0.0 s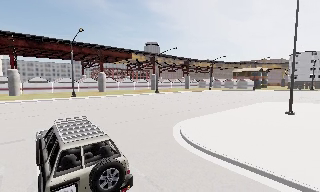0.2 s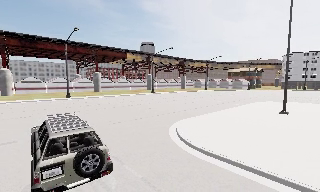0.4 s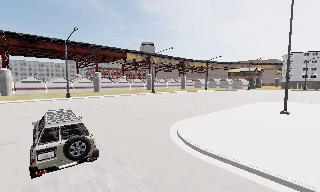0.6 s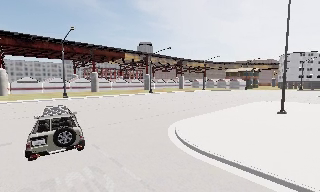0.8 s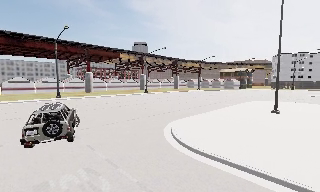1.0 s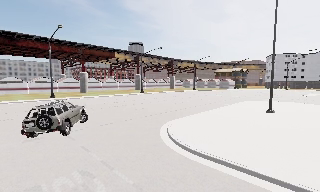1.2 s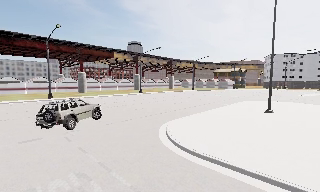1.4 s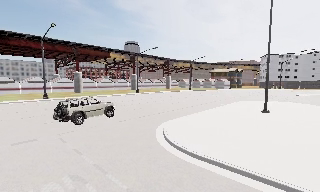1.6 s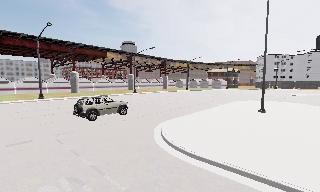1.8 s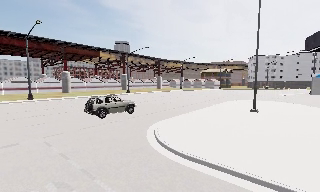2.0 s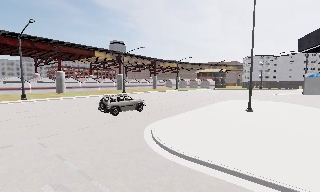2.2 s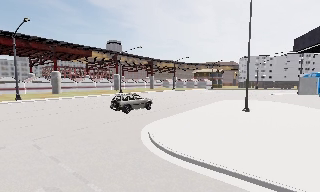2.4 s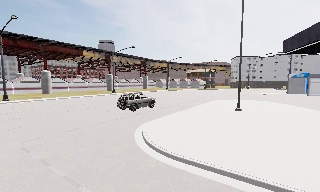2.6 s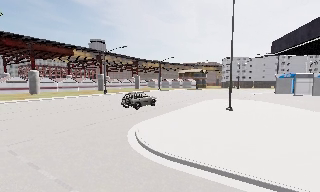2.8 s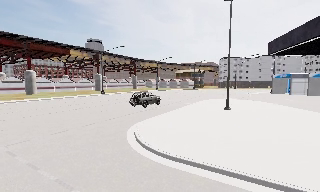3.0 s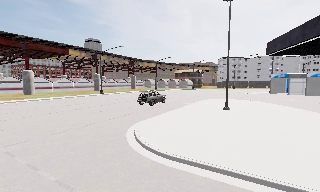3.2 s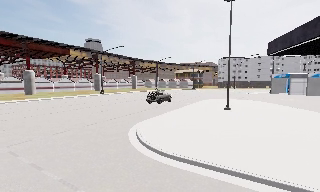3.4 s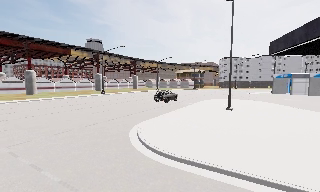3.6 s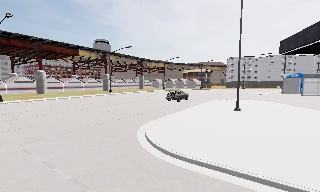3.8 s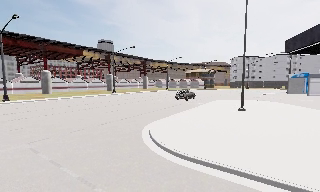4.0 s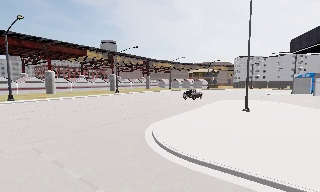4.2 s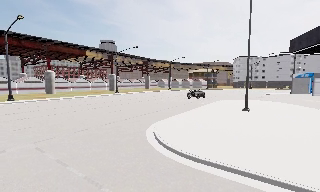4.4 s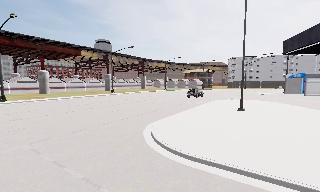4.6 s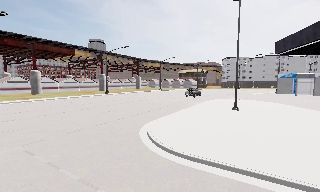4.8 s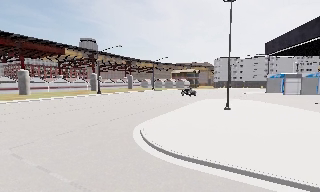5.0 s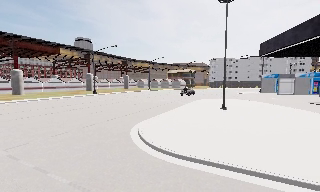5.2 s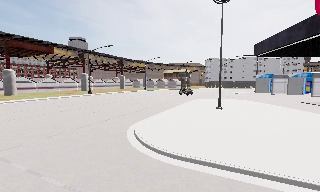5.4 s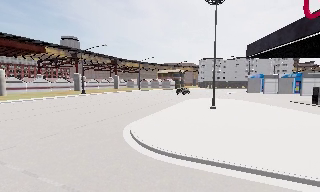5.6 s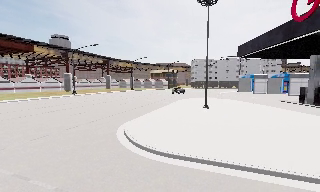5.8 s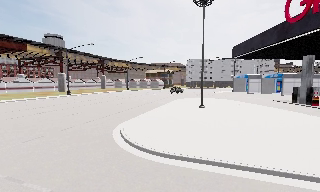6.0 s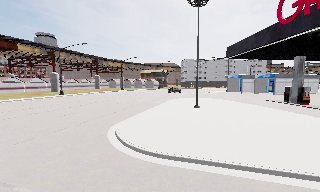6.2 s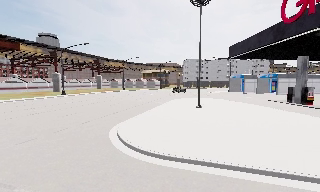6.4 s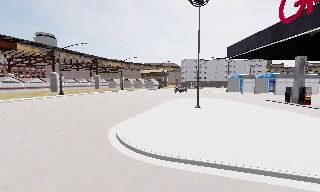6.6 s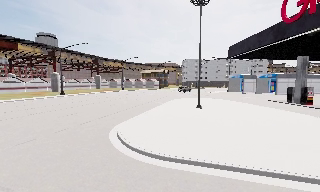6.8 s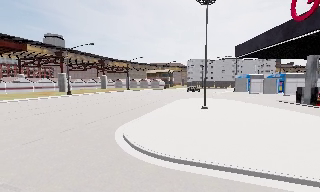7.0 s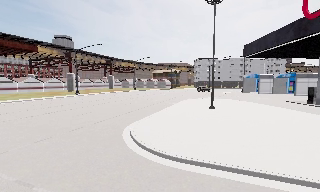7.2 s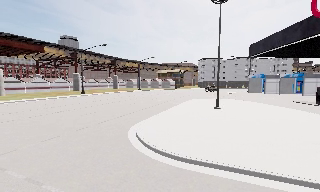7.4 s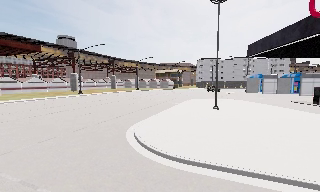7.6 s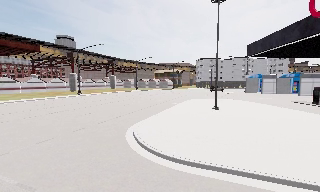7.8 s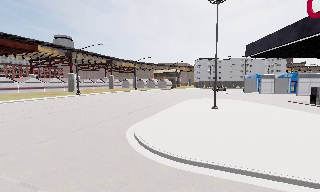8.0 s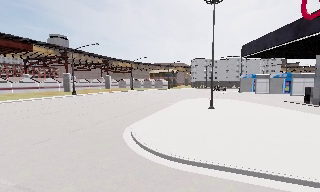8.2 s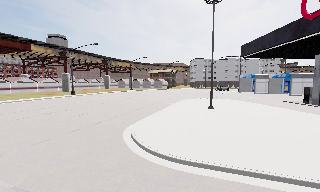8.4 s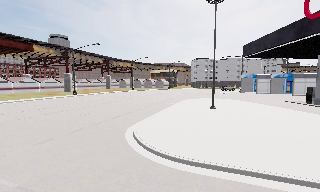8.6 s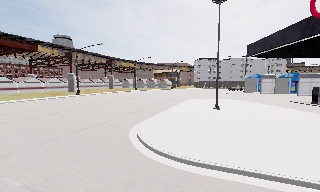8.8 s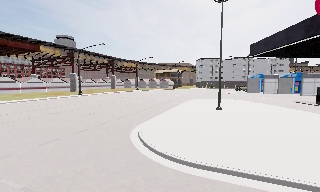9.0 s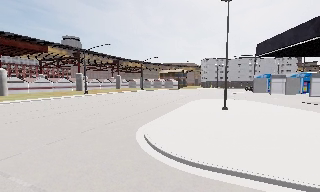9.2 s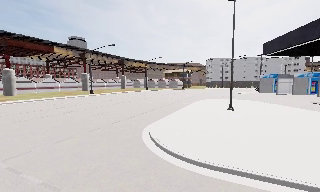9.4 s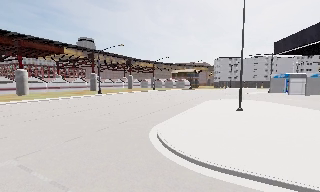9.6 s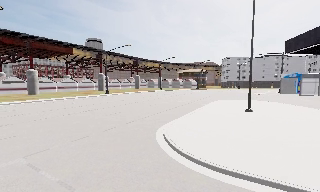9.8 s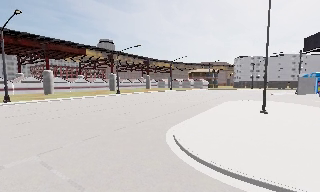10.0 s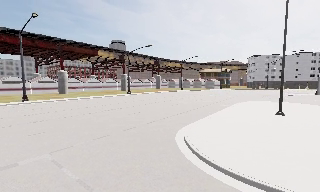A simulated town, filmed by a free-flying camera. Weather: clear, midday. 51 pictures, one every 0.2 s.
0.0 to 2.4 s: The scene slides to the left, as the camera pans about 15 degrees to its right. It travels forward, about 1 m, so what stands in front looms larger.
2.4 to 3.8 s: The camera travels to its left, about 0.5 m, so close, fixed things drift to the right.
3.8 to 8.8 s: The camera pans to its right, which is clockwise from overhead, by about 10 degrees. It travels to its left and forward, about 1.5 m.
8.8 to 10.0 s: The camera pans to its left, which is counterclockwise from overhead, by about 15 degrees.
The film runs forward here.
